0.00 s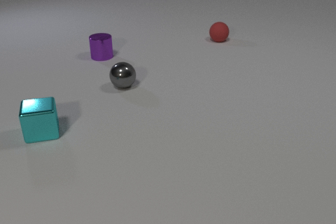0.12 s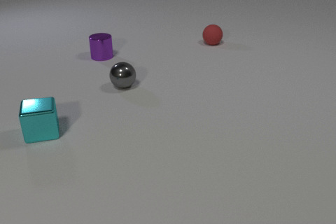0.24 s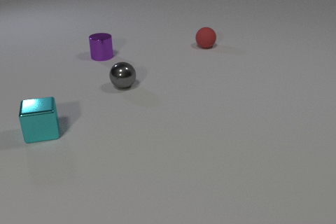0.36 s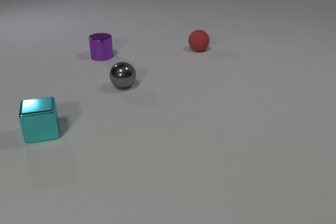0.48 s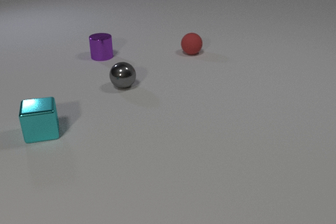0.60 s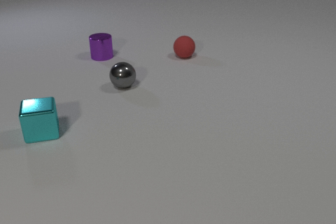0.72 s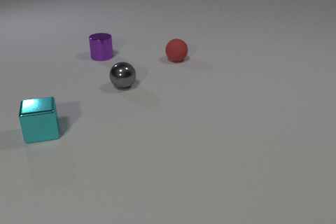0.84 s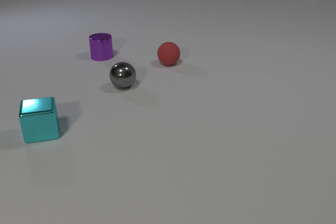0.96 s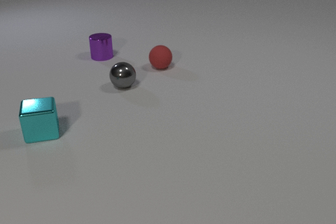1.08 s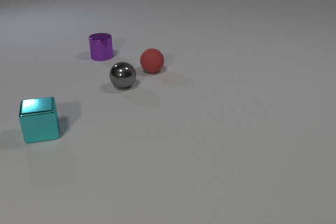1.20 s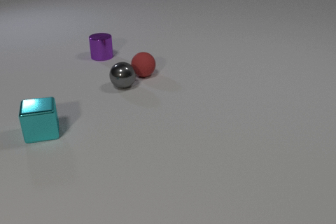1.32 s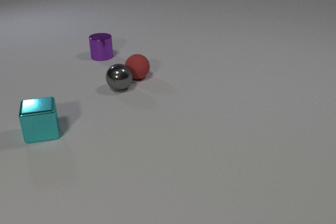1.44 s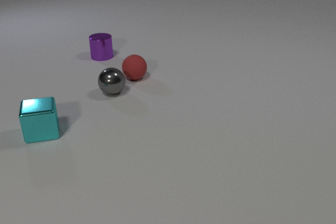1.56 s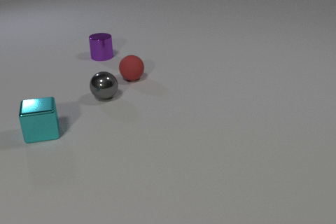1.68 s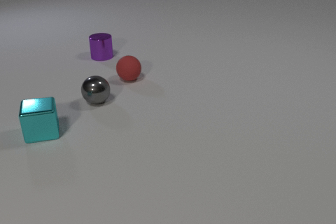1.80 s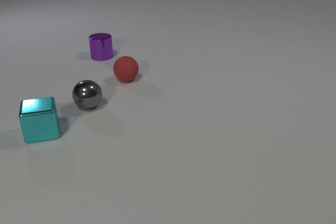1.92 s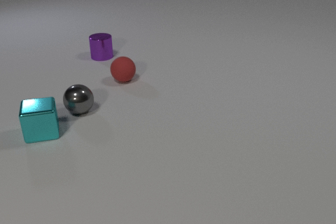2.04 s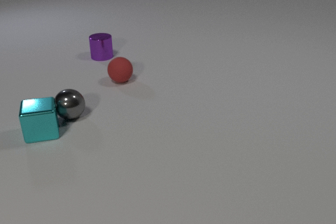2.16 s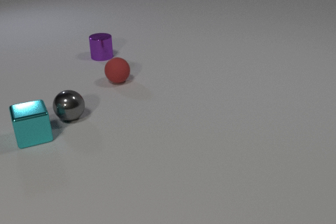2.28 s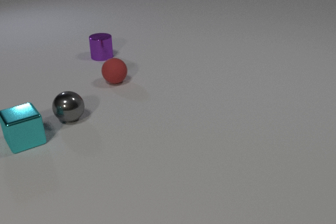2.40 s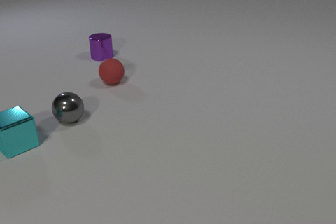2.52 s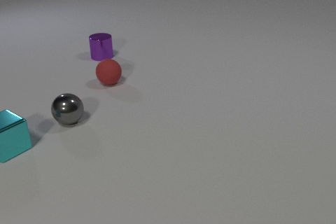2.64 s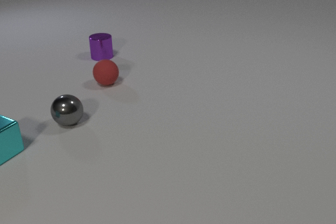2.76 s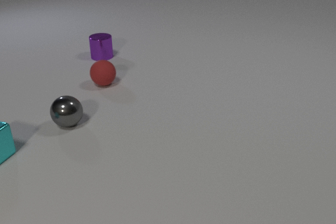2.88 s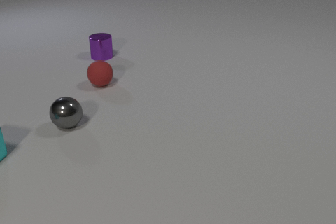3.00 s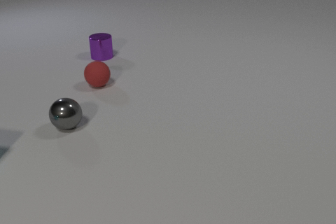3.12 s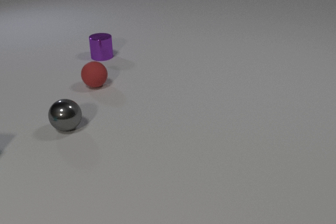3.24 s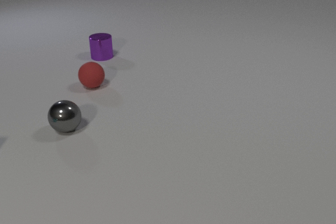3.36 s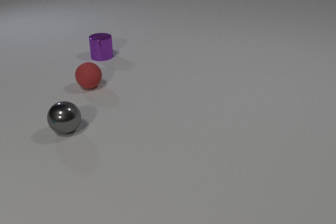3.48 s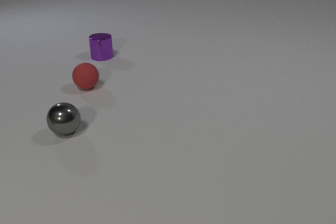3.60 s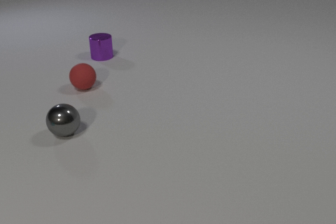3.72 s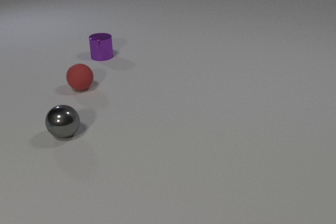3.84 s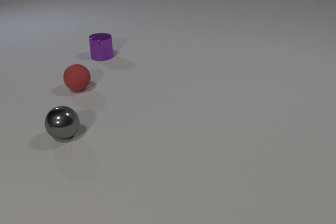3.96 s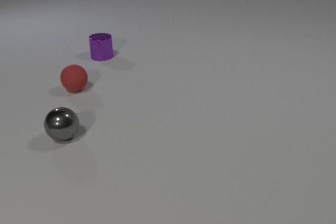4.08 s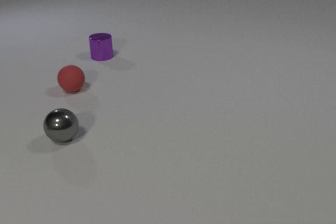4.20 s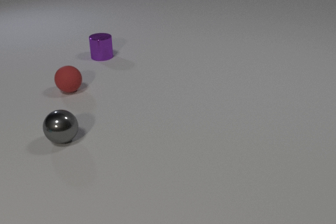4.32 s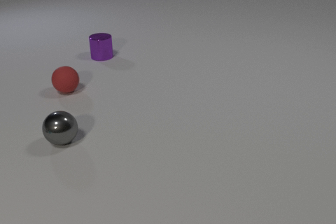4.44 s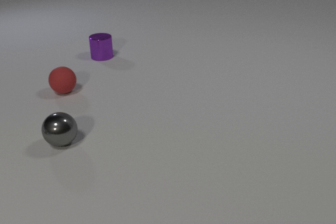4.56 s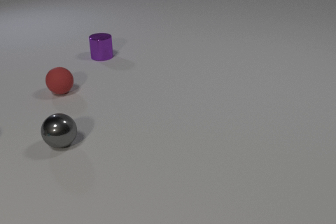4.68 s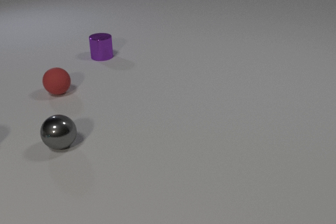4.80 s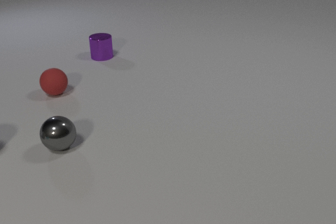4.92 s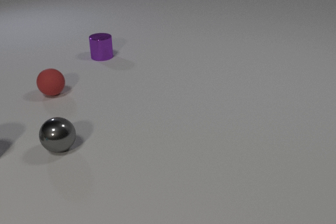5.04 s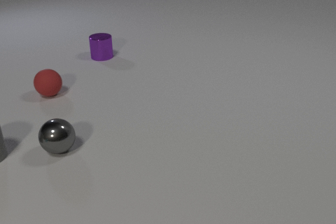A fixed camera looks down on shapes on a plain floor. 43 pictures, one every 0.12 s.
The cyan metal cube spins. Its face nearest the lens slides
to the right.
The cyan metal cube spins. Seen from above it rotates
counterclockwise.
0.00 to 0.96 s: The red rubber sphere rolls toward the camera and to the left.
0.96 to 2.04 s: The red rubber sphere rolls to the left and toward the camera. The gray metal sphere rolls toward the camera and to the left. The red rubber sphere and the gray metal sphere collide. The gray metal sphere and the cyan metal cube collide.
2.04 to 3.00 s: The red rubber sphere rolls to the left. The gray metal sphere rolls toward the camera. The cyan metal cube slides to the left and toward the camera, spins counterclockwise seen from above by about 60 degrees, its near face sliding to the right, leaves at the left edge.
3.00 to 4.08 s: The red rubber sphere rolls to the left. The gray metal sphere rolls toward the camera.
4.08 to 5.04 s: The red rubber sphere rolls to the left. The gray metal sphere rolls toward the camera. The gray rubber cylinder comes in at the left edge.
Are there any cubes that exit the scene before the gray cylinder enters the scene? yes.
What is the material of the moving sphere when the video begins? rubber.
What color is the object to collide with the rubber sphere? gray.
